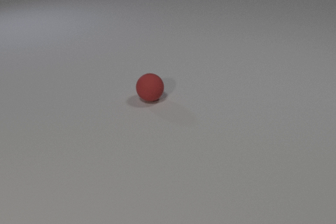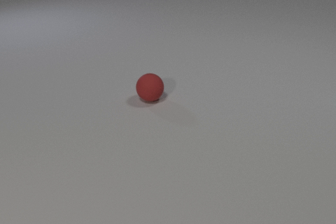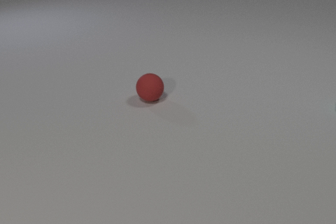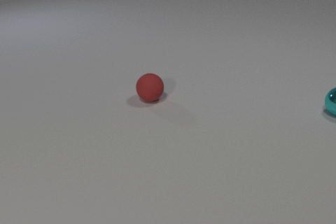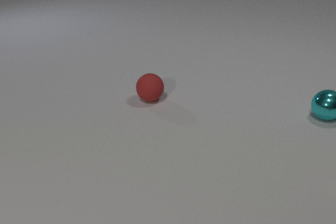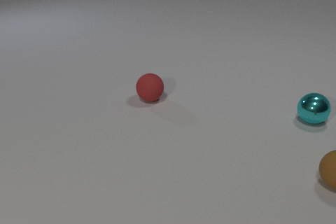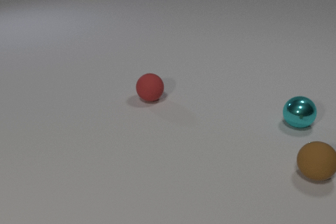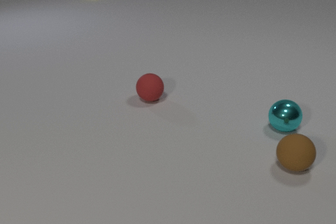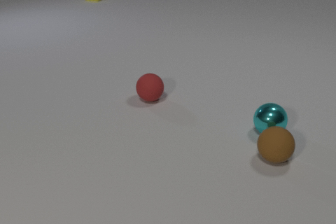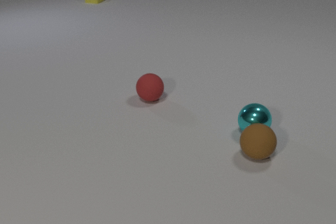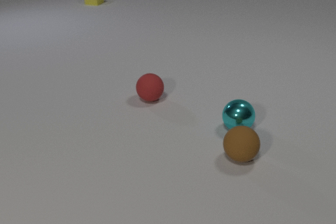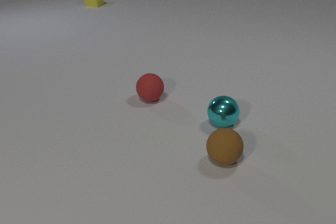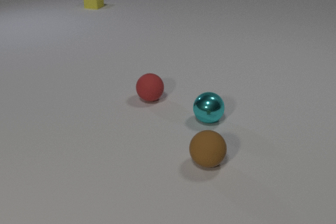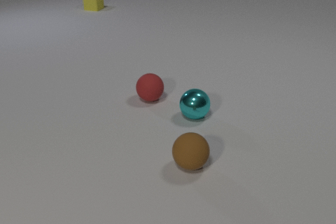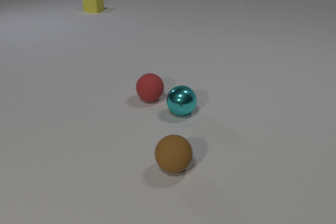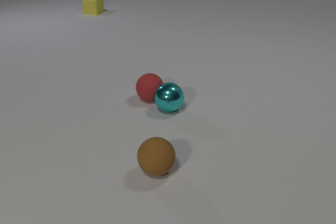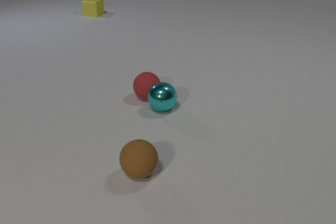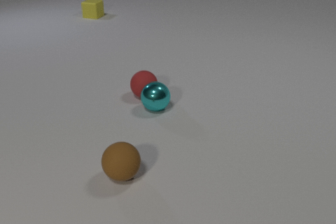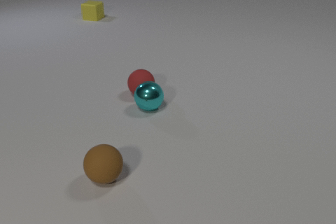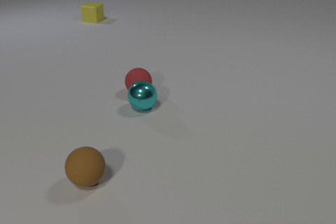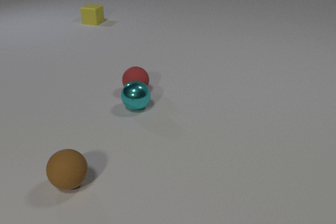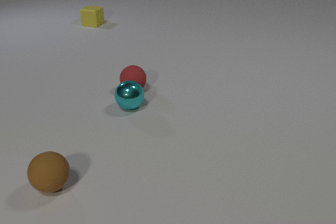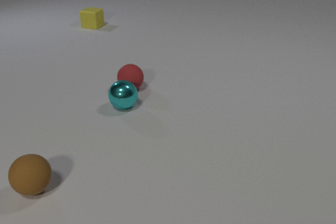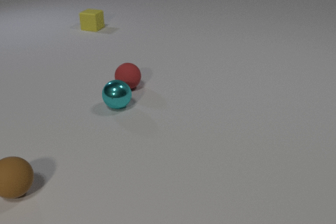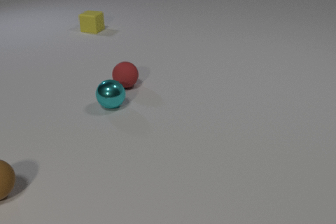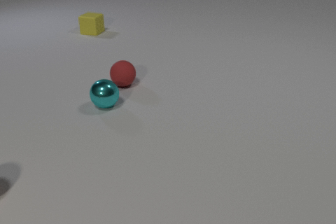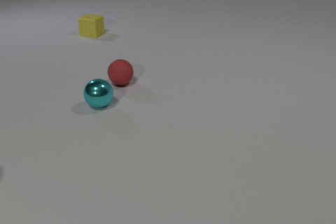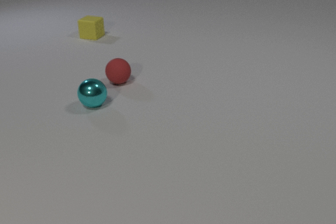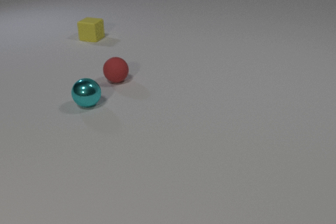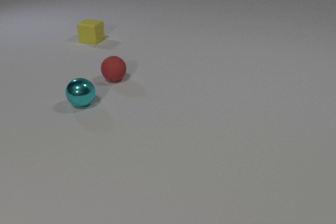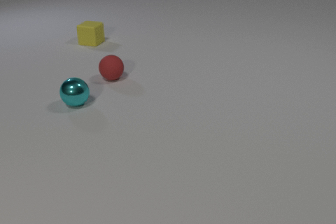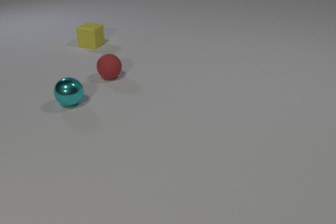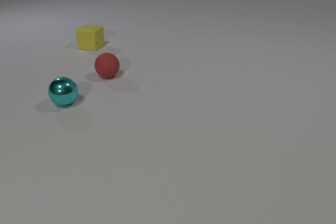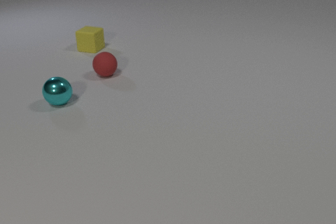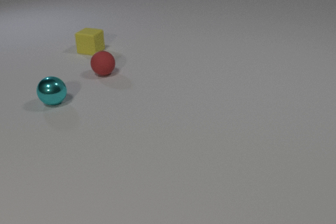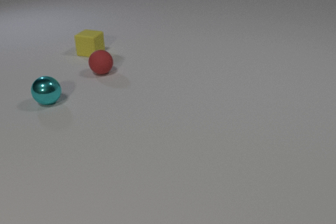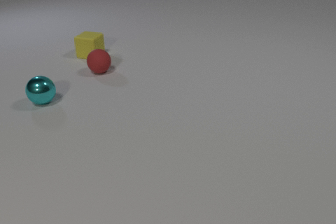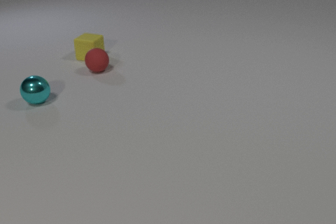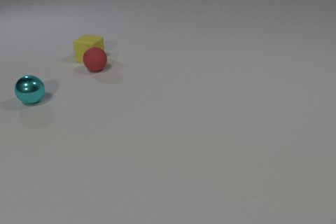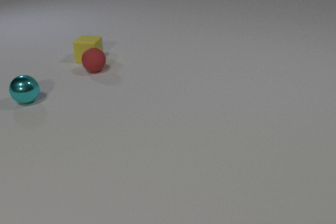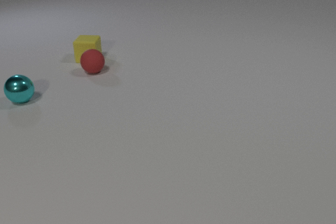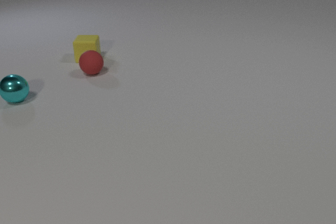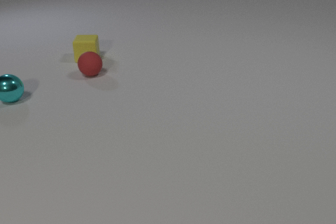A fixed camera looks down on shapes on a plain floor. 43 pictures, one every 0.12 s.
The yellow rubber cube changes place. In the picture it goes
toward the camera.
The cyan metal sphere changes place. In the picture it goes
to the left.
0.00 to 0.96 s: The brown rubber sphere comes in at the right edge, rolls to the left. The cyan metal sphere comes in at the right edge, rolls to the left and toward the camera. The yellow rubber cube comes in at the top edge, slides toward the camera.
0.96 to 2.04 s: The brown rubber sphere rolls to the left. The cyan metal sphere rolls to the left. The red rubber sphere rolls away from the camera and to the left. The yellow rubber cube slides toward the camera. The brown rubber sphere and the cyan metal sphere collide. The cyan metal sphere and the red rubber sphere collide.
2.04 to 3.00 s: The brown rubber sphere rolls to the left, leaves at the left edge. The cyan metal sphere rolls to the left. The red rubber sphere rolls away from the camera and to the left. The yellow rubber cube slides toward the camera.
3.00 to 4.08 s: The cyan metal sphere rolls to the left. The red rubber sphere rolls away from the camera and to the left. The yellow rubber cube slides toward the camera.
4.08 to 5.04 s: The cyan metal sphere rolls to the left and away from the camera. The red rubber sphere rolls to the left. The yellow rubber cube slides toward the camera, spins counterclockwise seen from above by about 15 degrees, its near face sliding to the right. The red rubber sphere and the yellow rubber cube collide.
How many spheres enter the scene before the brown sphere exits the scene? 2.
What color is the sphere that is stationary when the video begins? red.
Are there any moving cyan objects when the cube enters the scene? yes.
